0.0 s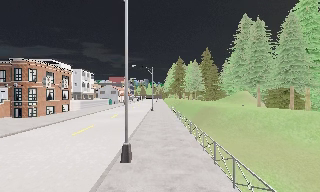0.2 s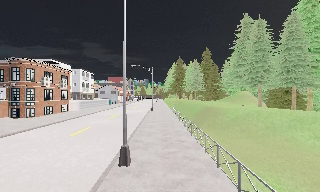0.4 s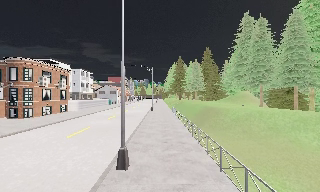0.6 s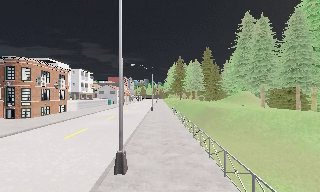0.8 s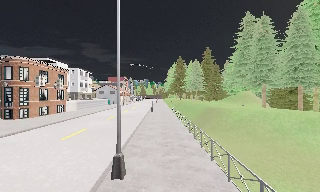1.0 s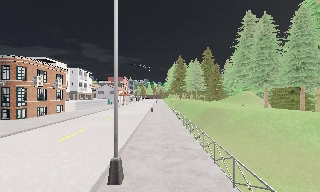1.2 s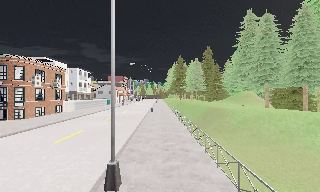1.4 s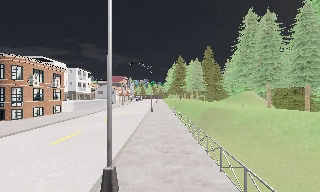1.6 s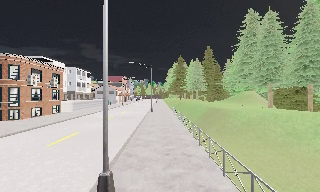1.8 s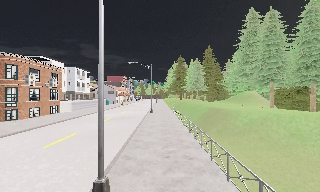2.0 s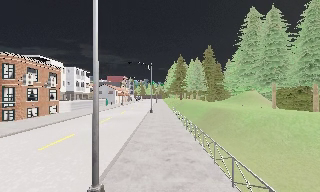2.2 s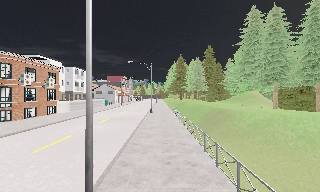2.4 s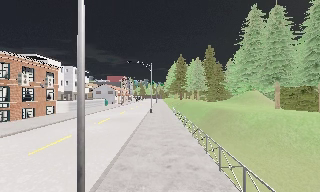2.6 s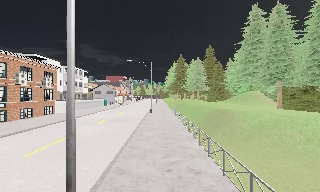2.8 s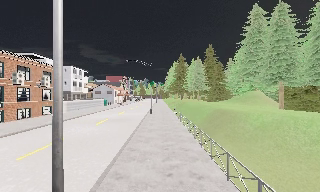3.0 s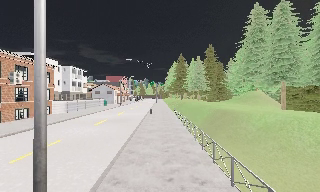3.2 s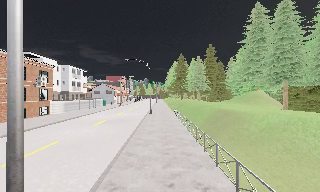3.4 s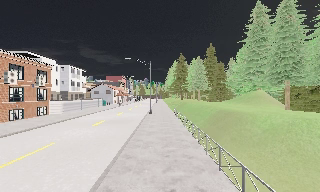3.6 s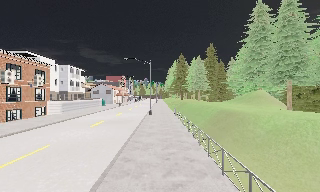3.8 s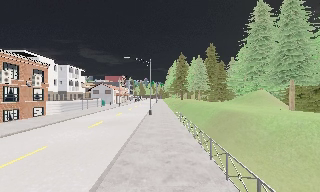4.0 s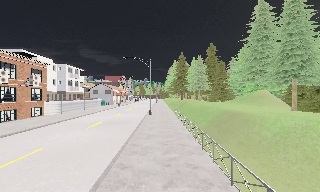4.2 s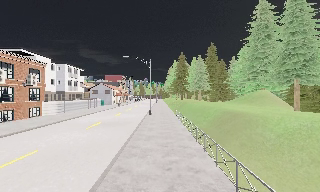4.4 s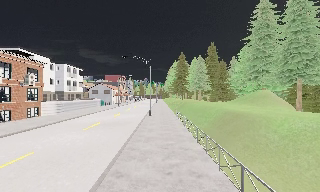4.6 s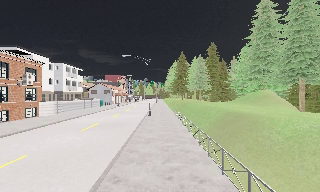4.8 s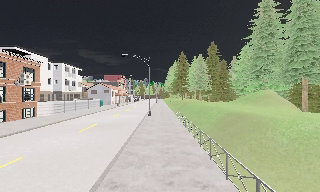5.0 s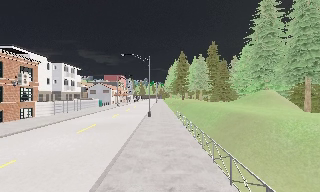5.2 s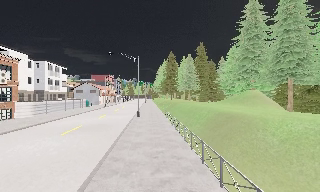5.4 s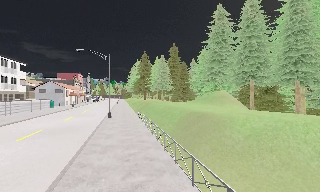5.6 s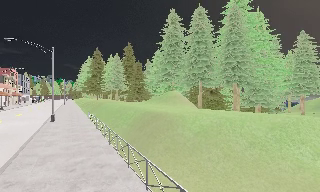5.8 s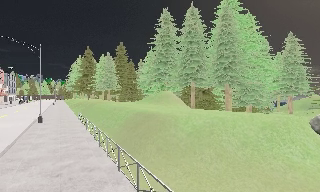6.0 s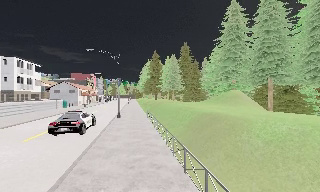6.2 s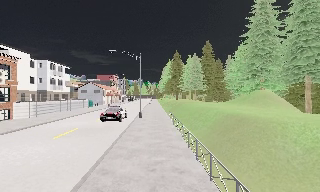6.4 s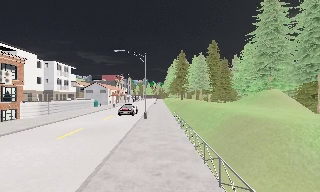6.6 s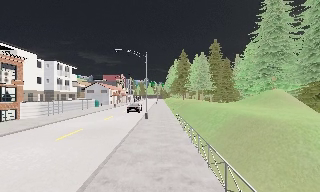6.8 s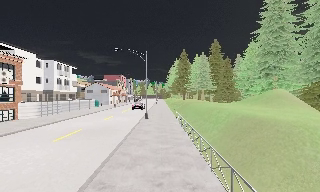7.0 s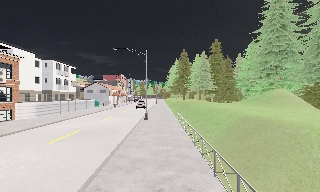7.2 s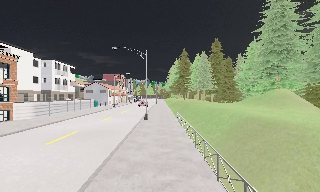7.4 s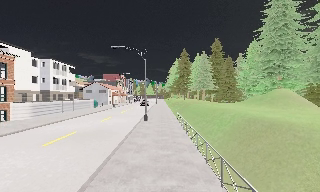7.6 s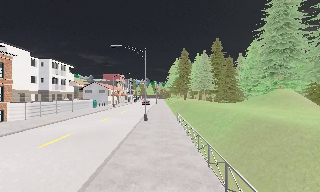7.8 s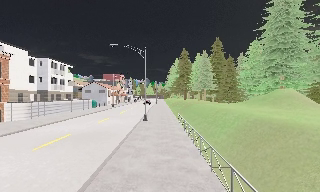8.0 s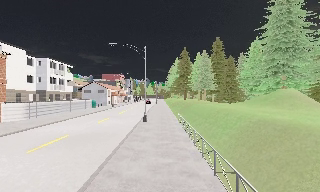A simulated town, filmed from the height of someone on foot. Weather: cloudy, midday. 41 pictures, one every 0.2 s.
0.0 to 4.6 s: The camera travels forward, about 7 m, so what stands in front looms larger.
4.6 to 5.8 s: The scene slides to the left, as the camera pans about 30 degrees to its right. It travels forward, about 1.5 m.
5.8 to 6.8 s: The scene slides to the right, as the camera pans about 30 degrees to its left. It travels forward, about 1.5 m.
6.8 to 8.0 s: The camera travels forward, about 2 m, so what stands in front looms larger.
The film runs forward here.
